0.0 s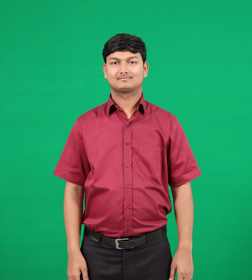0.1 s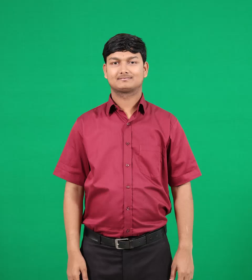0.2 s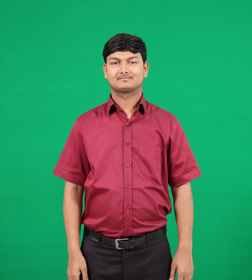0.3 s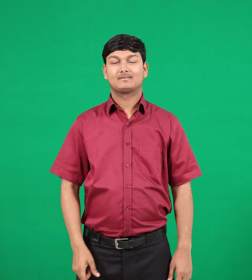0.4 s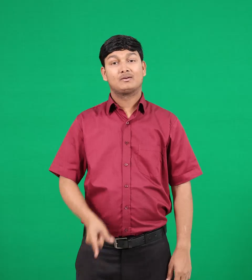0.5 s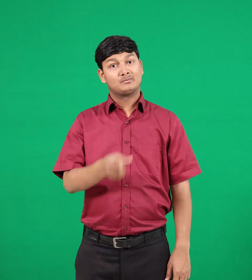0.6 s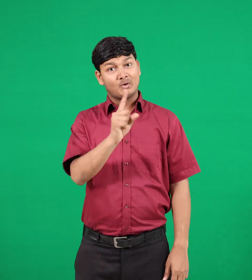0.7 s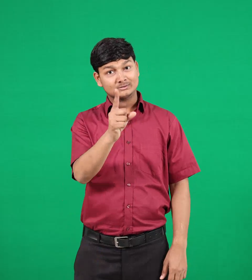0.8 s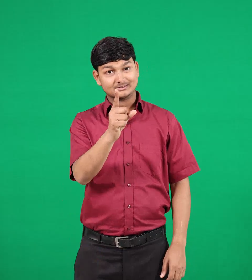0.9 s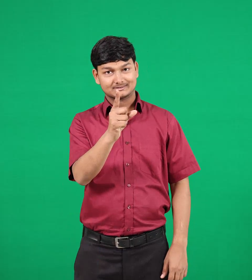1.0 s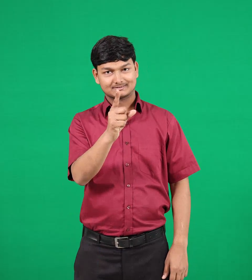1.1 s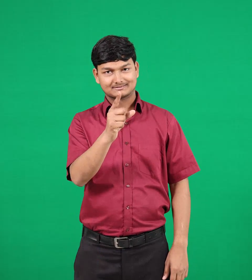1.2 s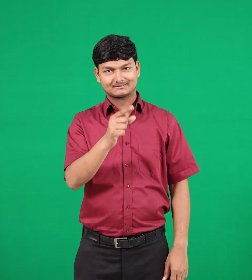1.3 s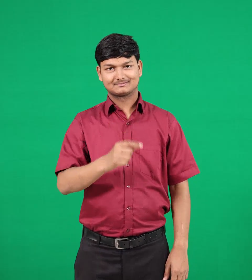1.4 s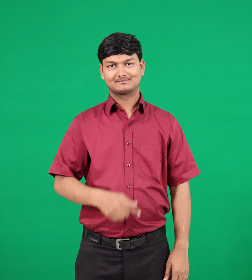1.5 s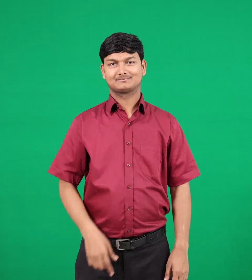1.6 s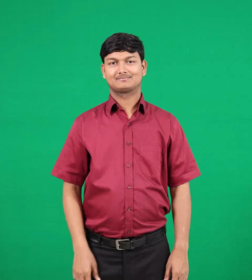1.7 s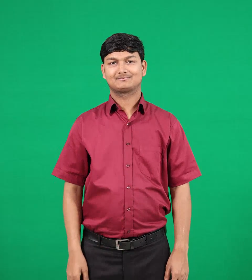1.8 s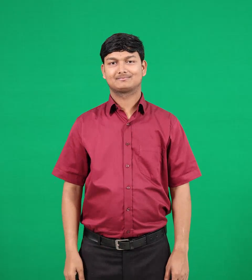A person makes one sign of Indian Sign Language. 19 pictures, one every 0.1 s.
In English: warn
